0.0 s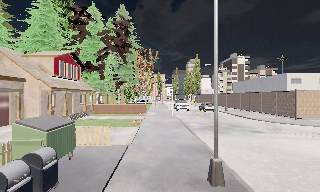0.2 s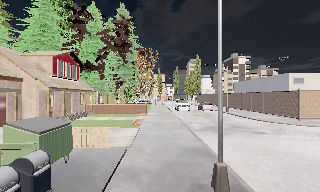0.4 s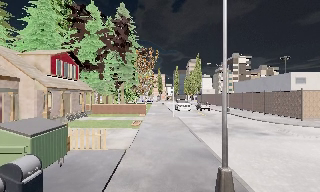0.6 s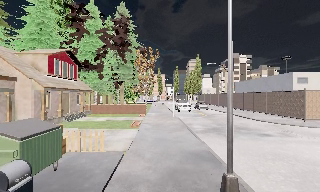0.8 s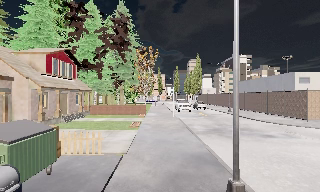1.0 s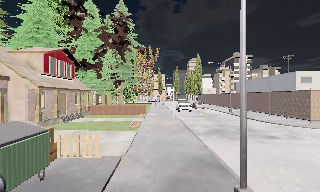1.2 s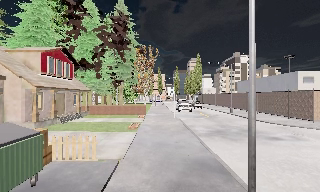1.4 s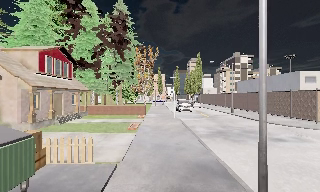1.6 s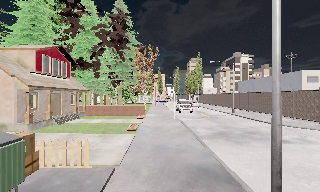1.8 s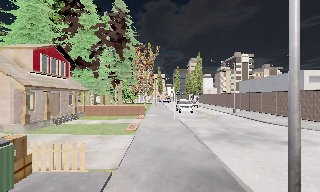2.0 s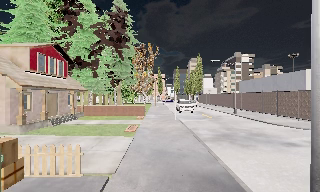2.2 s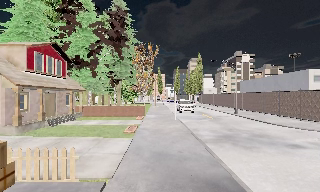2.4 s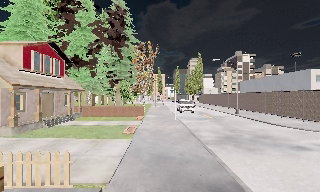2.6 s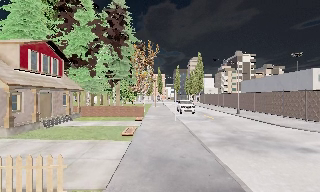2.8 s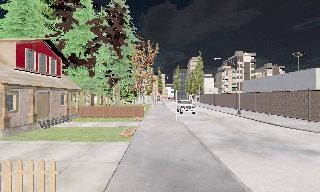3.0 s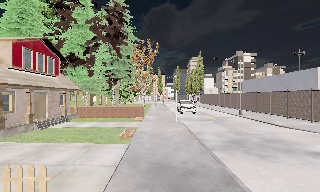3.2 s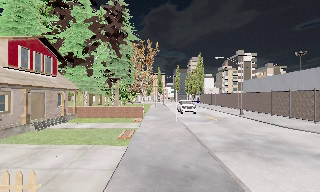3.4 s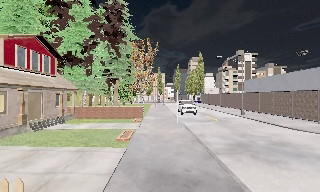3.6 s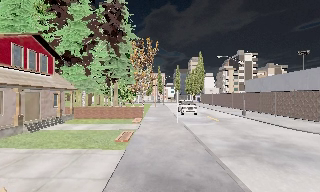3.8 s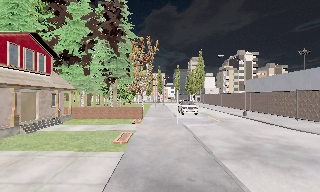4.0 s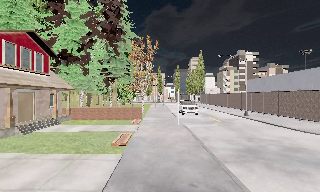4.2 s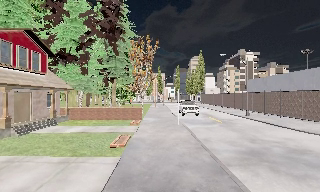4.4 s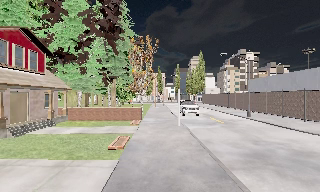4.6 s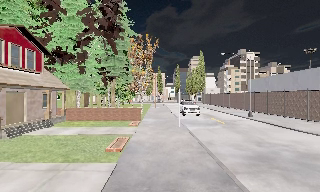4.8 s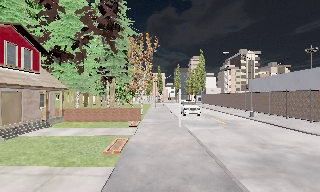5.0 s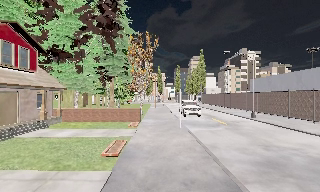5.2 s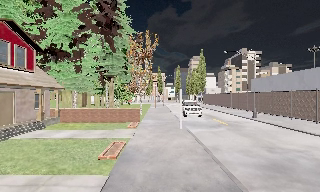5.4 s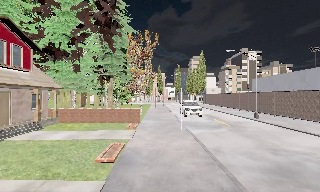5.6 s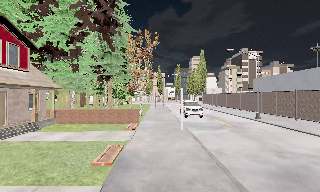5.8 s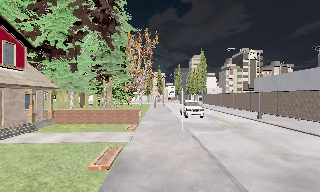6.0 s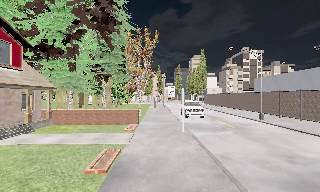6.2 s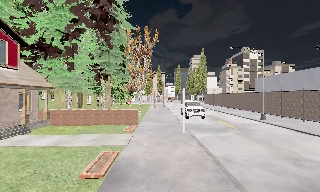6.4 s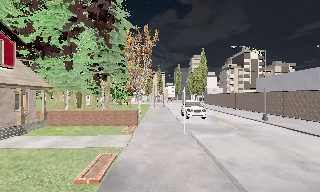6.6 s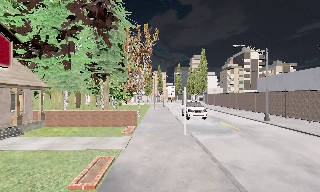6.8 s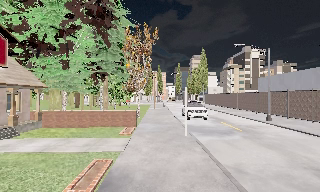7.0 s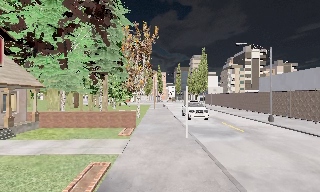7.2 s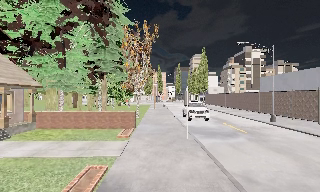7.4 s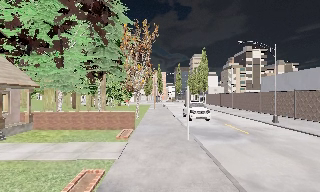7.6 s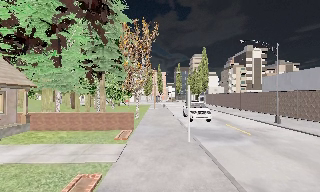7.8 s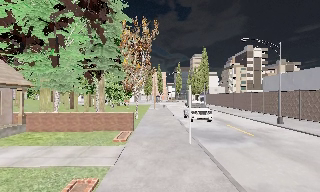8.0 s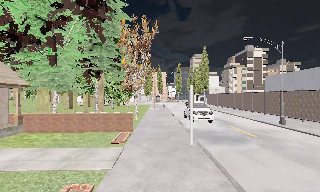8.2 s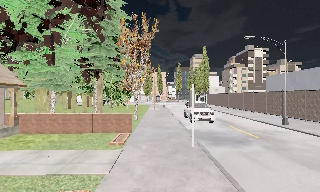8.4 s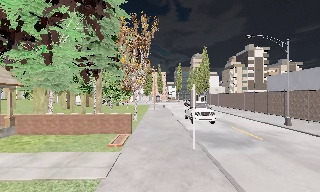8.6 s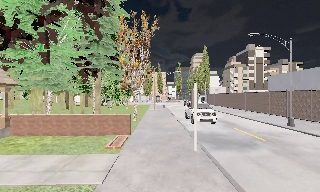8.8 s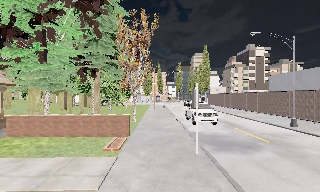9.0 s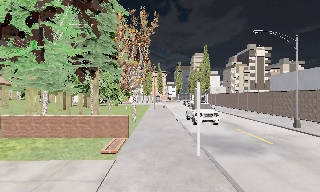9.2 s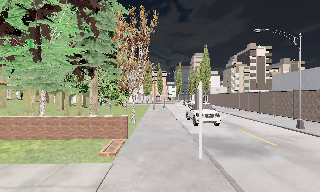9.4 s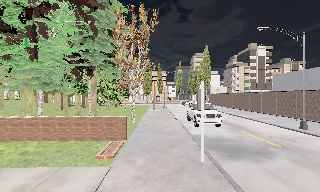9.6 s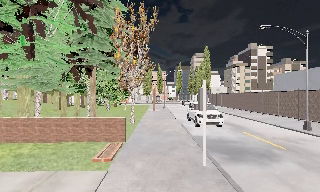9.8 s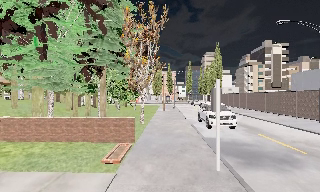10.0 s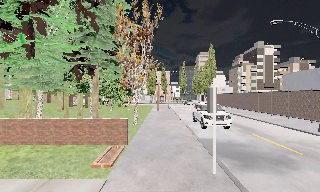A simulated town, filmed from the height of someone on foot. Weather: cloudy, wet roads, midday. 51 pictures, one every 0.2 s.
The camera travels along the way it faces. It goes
forward.
0.0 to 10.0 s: The camera travels forward, about 15 m, so what stands in front looms larger.
The film runs forward here.
